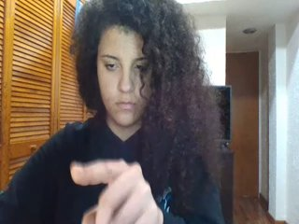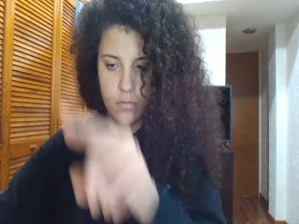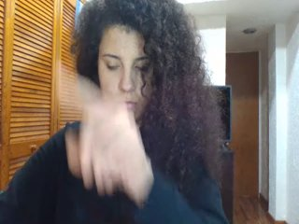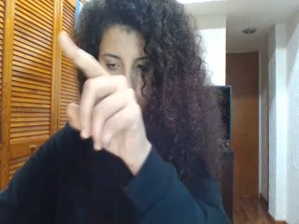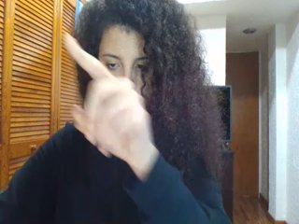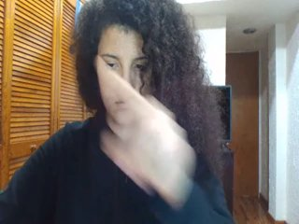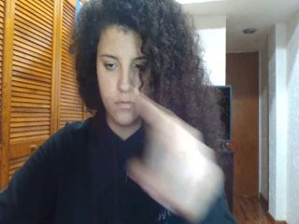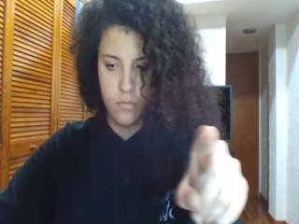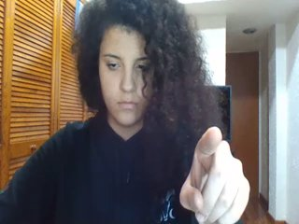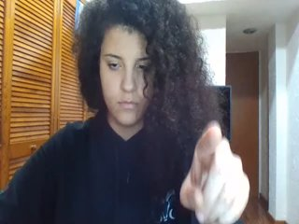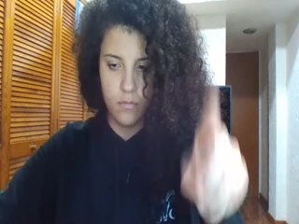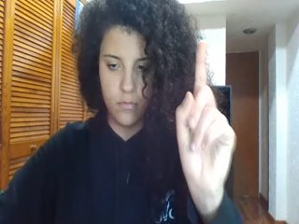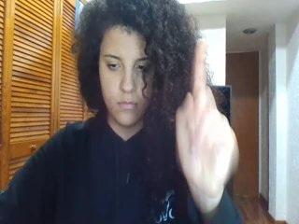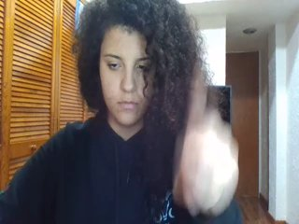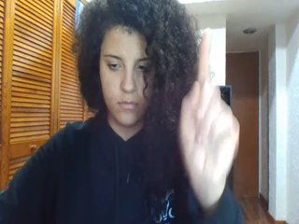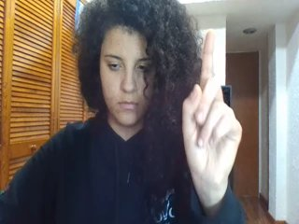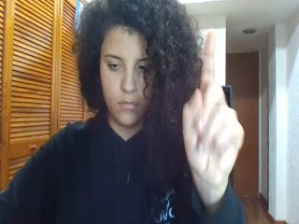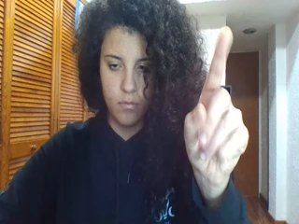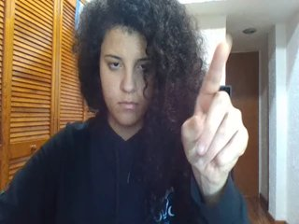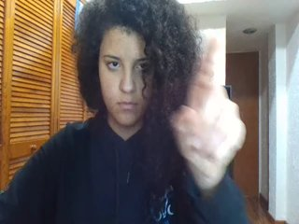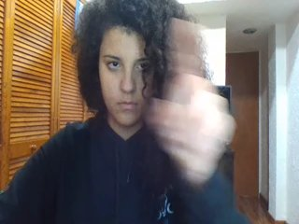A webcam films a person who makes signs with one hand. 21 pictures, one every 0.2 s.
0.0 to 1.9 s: Pointing with one finger.
2.0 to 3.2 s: Click with one finger.
3.3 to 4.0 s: Pointing with one finger.
